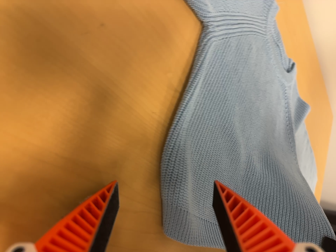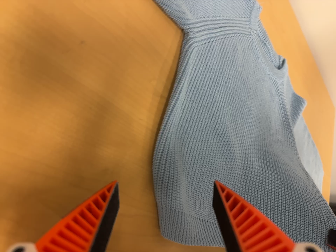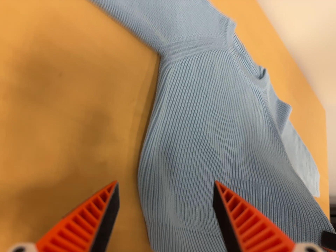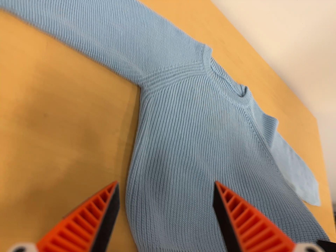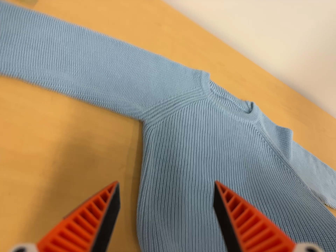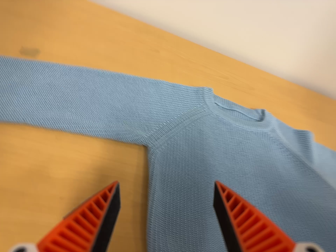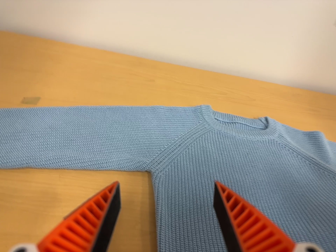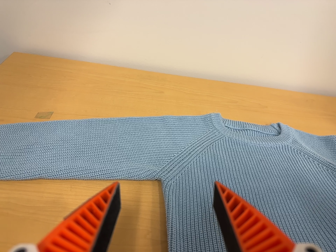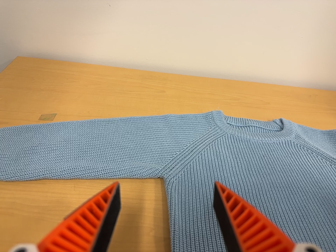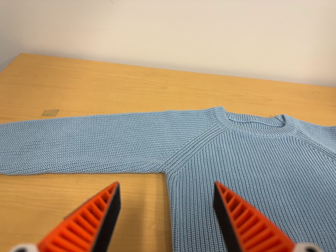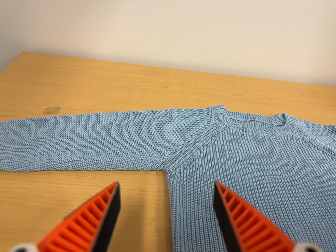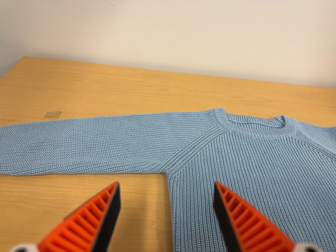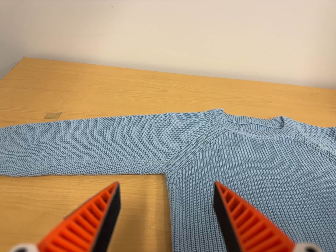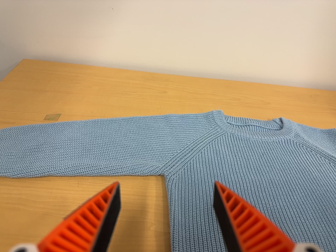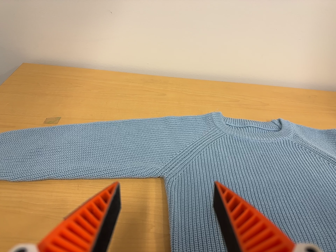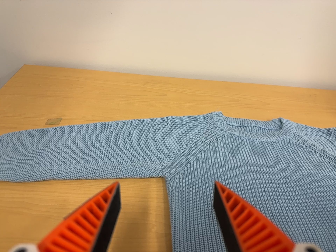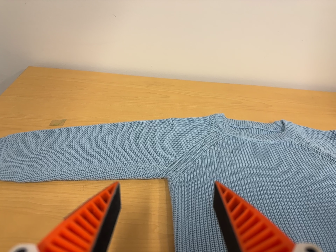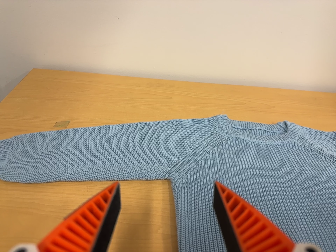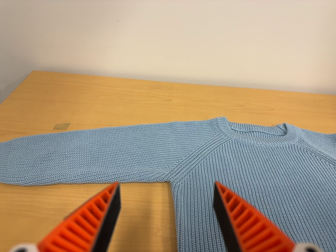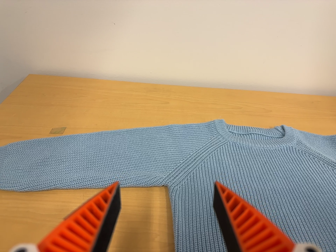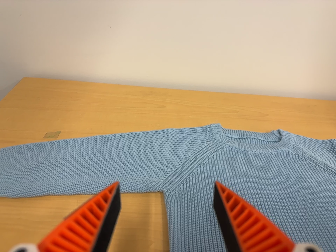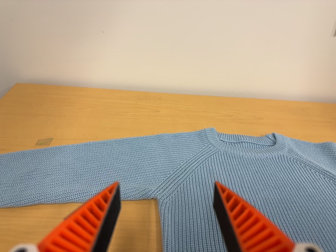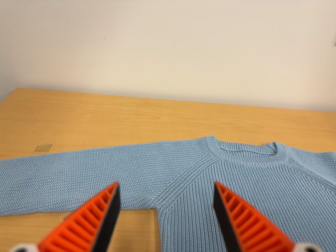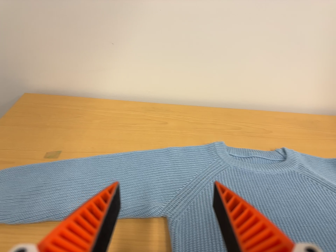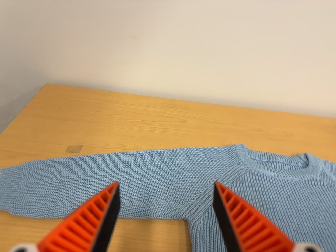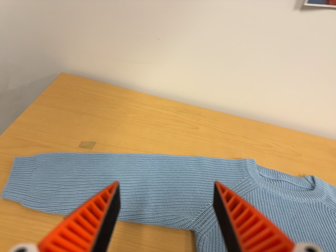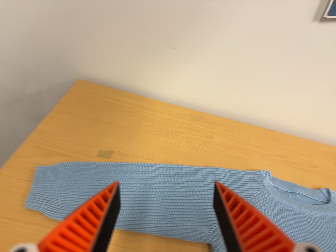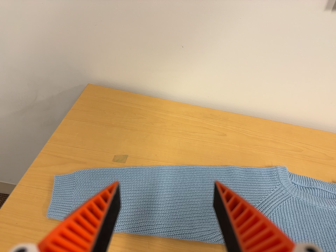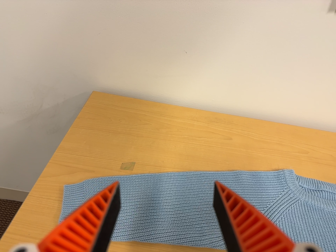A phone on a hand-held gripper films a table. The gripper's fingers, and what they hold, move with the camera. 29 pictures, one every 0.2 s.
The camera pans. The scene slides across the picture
to the right.
0.0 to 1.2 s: The camera pans to its left by about 20 degrees. It travels to its right, about 18 cm. Its aim tips toward the top of its view by about 30 degrees, and the scene shifts downward. It rolls about its line of sight by about 40 degrees, and the scene rotates counterclockwise.
1.2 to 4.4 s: The camera's aim tips toward the top of its view by about 10 degrees, and the scene shifts downward.
4.4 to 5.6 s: The camera travels toward the top of its view and to its left, about 16 cm, so close, fixed things drift downward.
The film runs backward here.
